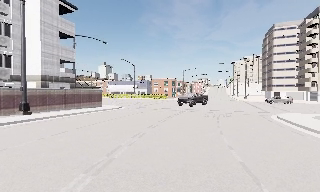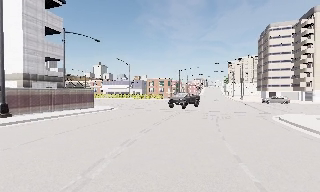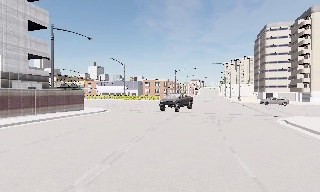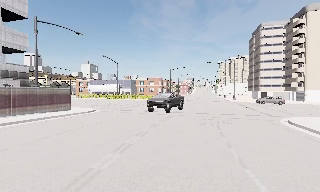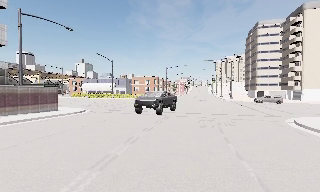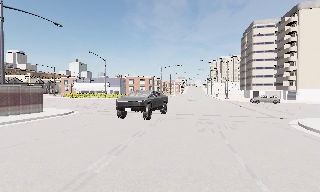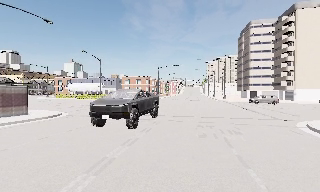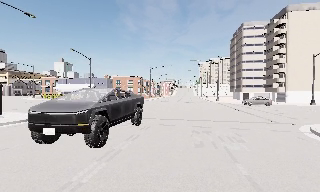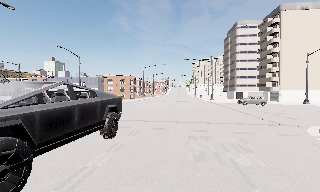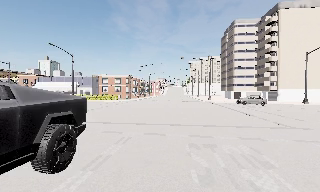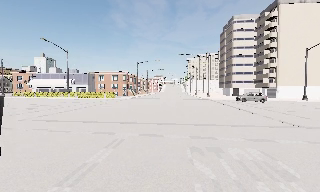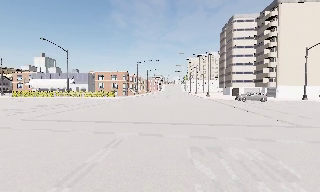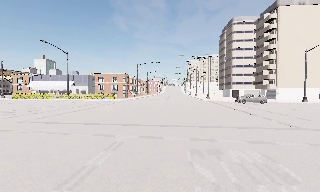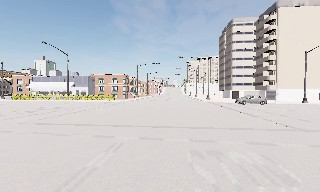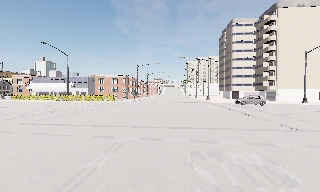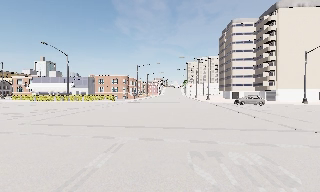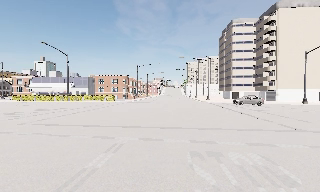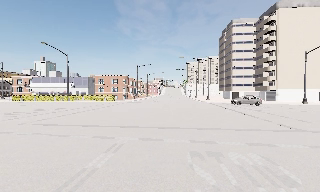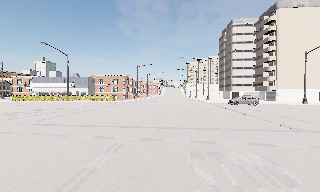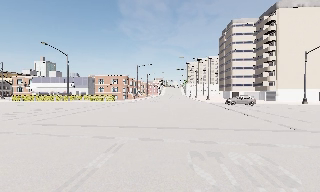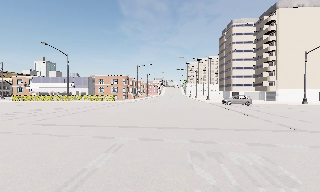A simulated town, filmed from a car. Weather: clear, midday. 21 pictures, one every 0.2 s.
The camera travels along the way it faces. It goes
forward.
0.0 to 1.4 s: The camera swings to its right by about 10 degrees, and the scene slides to the left. It travels forward, about 8 m, so what stands in front looms larger.
1.4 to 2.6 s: The camera travels forward, about 3 m, so what stands in front looms larger. It loses speed.
2.6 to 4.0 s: The camera keeps its place and its aim.
The film runs forward here.
